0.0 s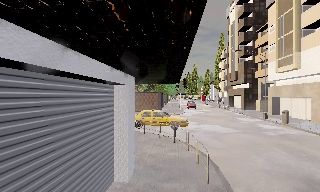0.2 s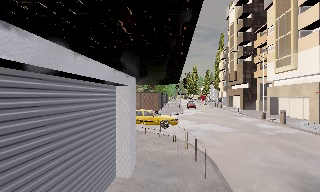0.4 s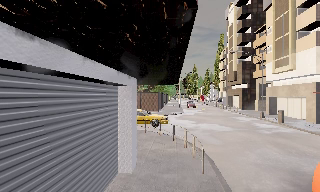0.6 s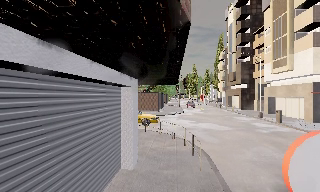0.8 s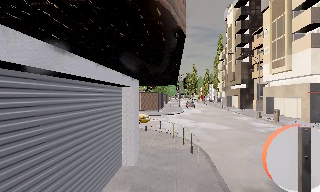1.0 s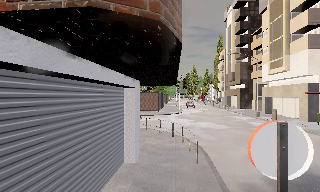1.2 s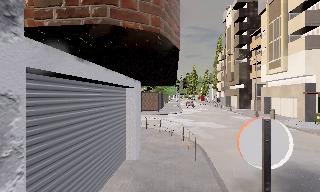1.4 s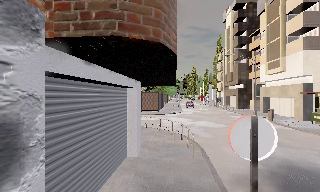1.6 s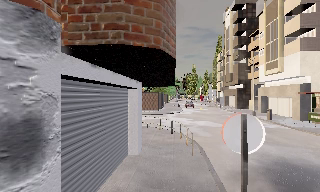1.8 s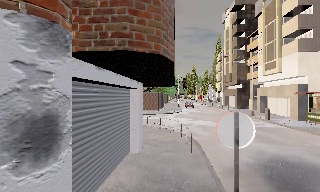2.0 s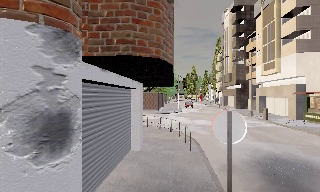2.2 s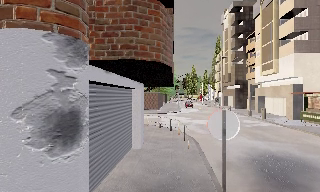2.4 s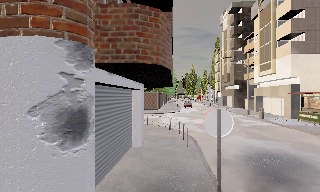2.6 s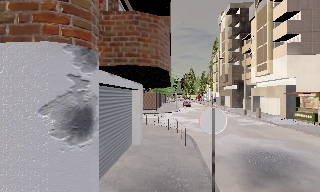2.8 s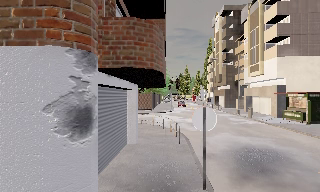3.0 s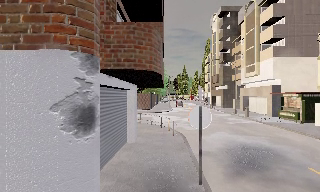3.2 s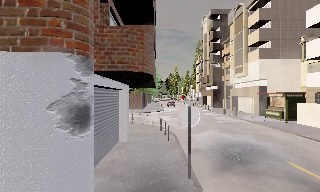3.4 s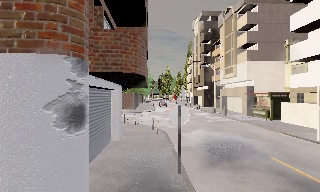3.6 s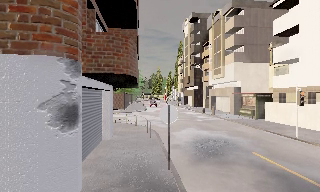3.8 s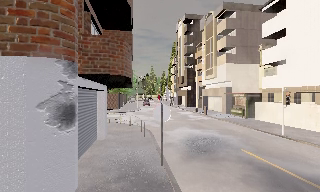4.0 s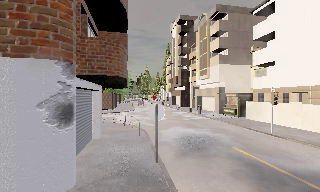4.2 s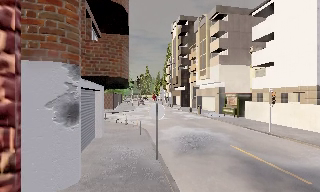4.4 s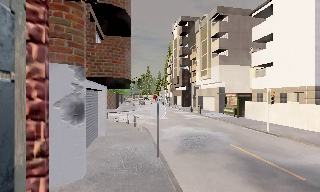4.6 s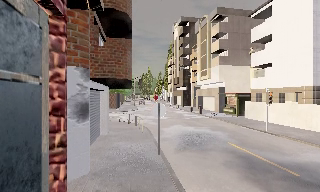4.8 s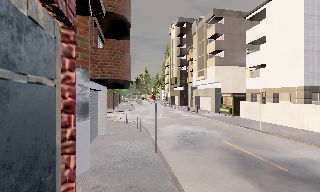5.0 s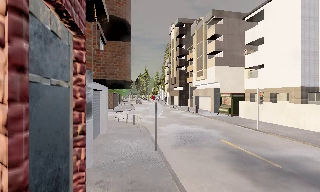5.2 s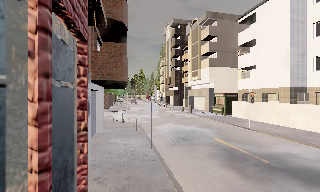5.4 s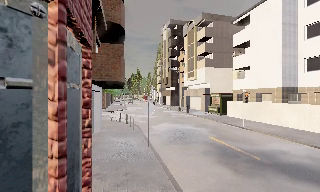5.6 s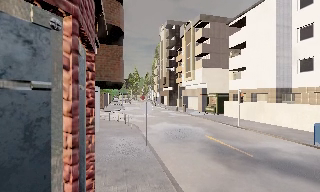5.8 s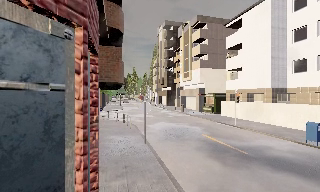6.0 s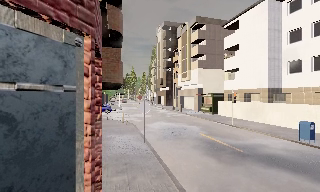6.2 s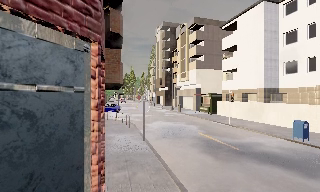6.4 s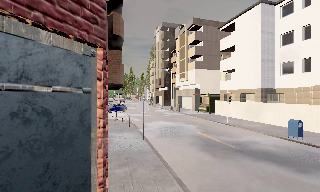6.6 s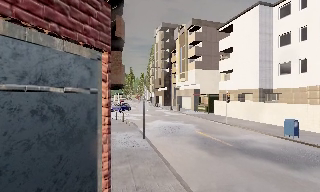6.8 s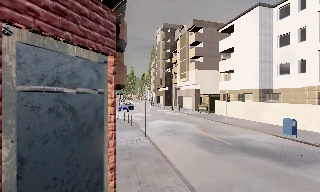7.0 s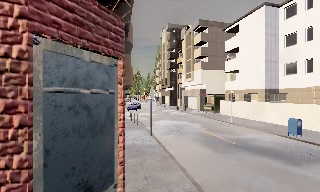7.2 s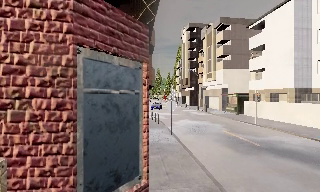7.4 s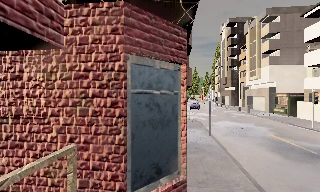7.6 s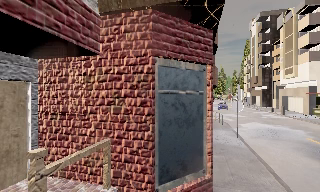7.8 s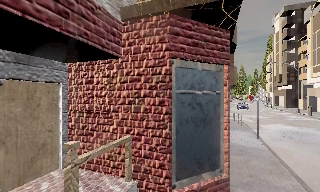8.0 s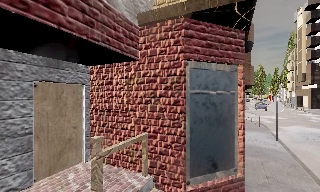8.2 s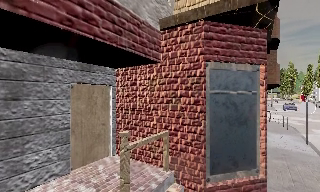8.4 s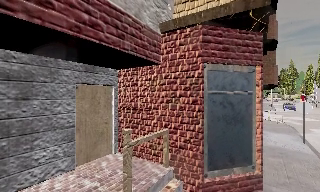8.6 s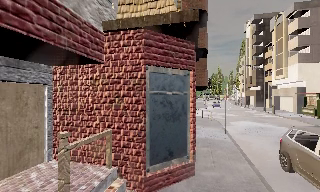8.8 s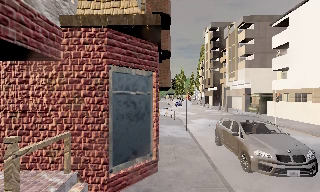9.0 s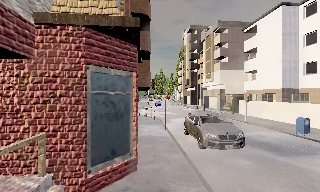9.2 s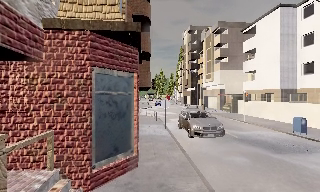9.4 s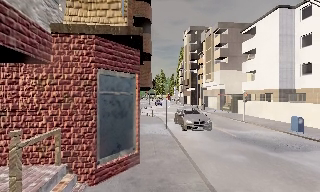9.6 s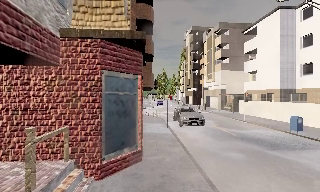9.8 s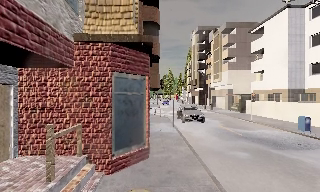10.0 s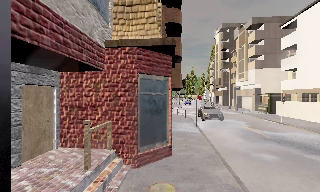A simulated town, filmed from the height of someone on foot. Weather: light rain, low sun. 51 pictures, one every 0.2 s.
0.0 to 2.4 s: The camera travels backward, about 3.5 m, so what stands in front gets smaller.
2.4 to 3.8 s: The camera pans to its right, which is clockwise from overhead, by about 15 degrees. It travels backward, about 2 m, so what stands in front gets smaller.
3.8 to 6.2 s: The camera travels backward, about 3.5 m, so what stands in front gets smaller.
6.2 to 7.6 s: The camera swings to its left by about 30 degrees, and the scene slides to the right. It travels backward, about 2 m.
7.6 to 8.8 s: The scene slides to the left, as the camera pans about 15 degrees to its right. It travels backward, about 1 m, so what stands in front gets smaller.
8.8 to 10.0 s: The camera travels backward, about 1.5 m, so what stands in front gets smaller.
The film runs backward here.
